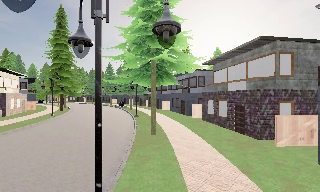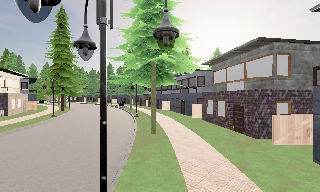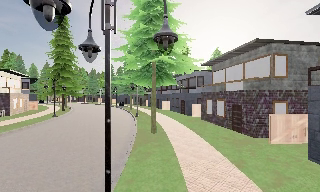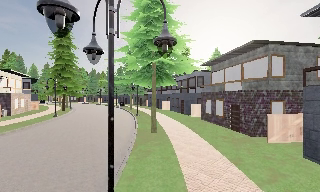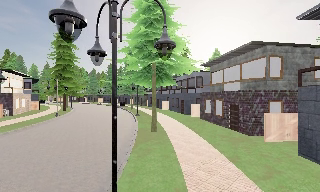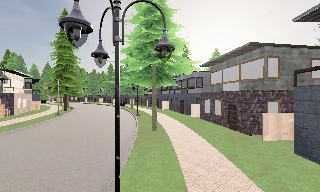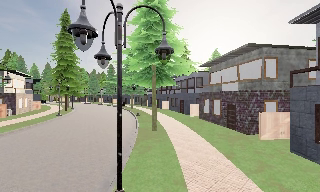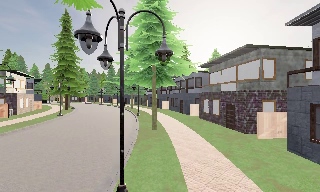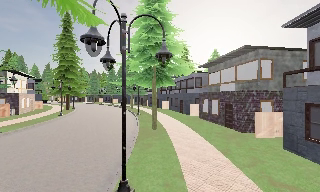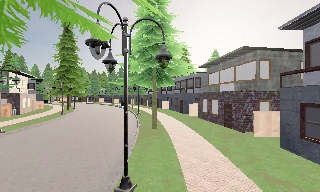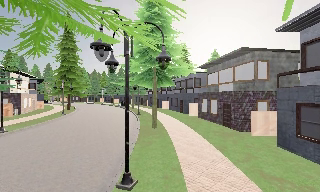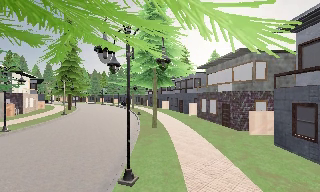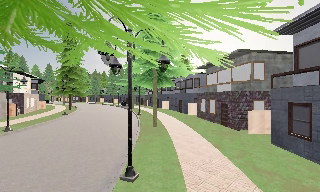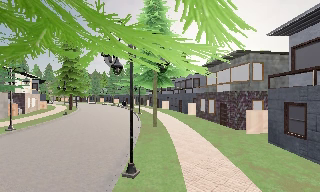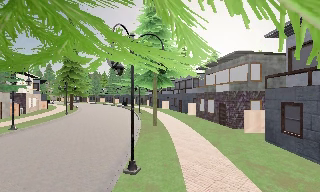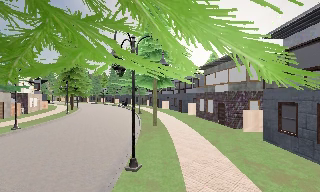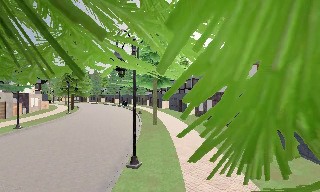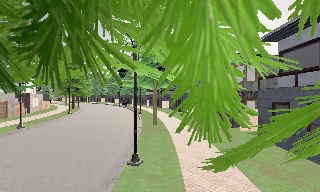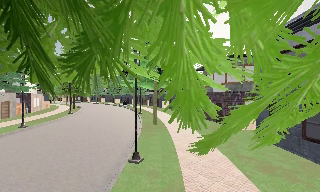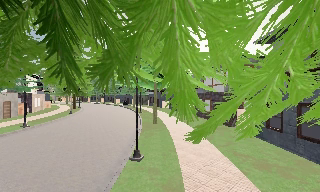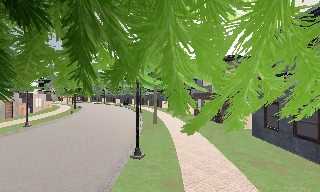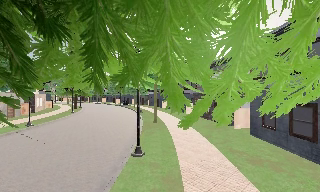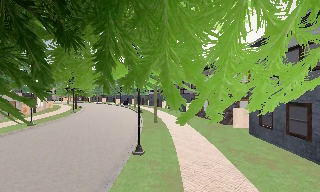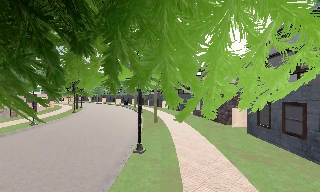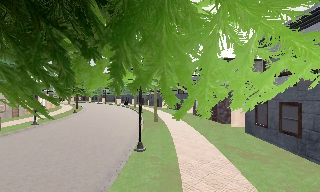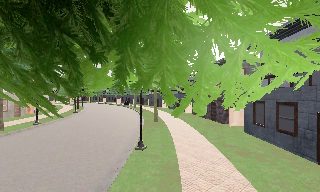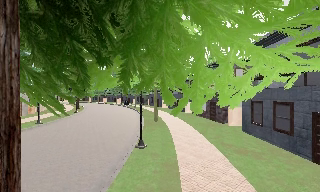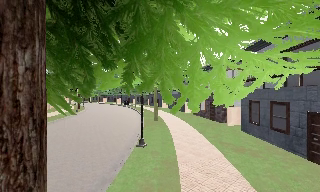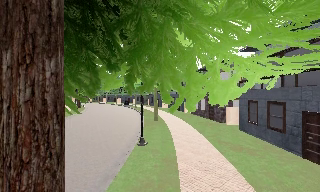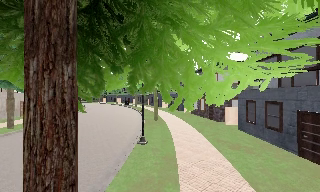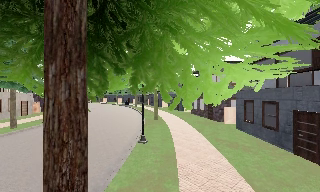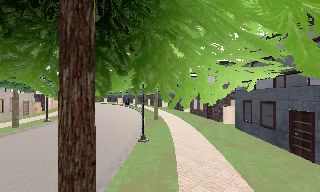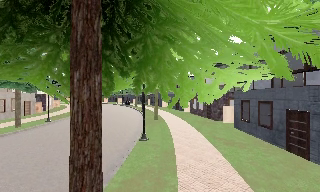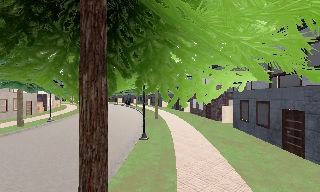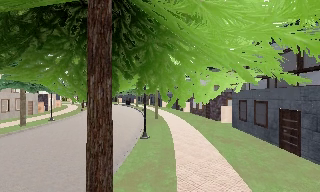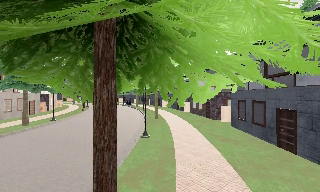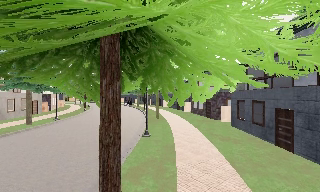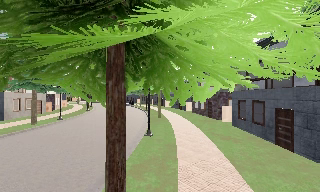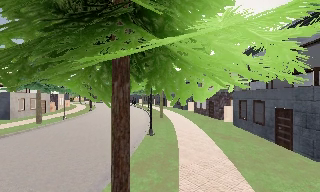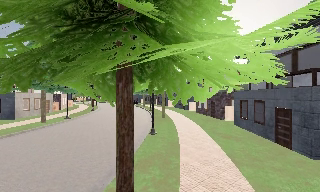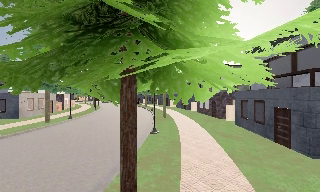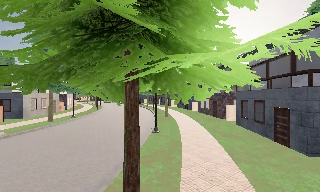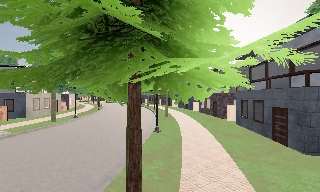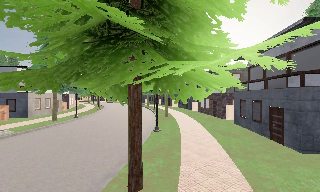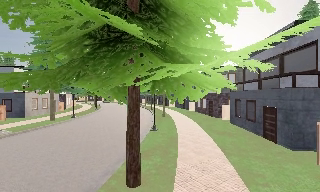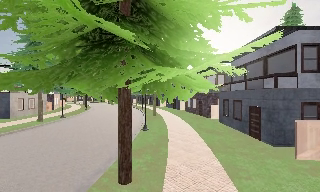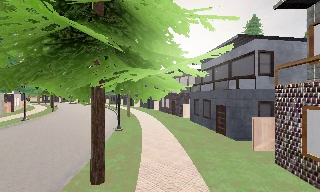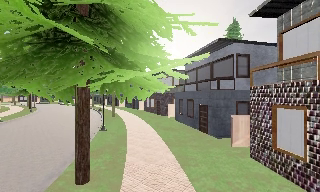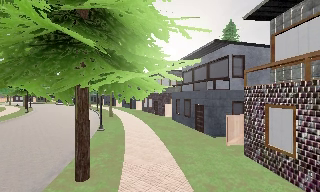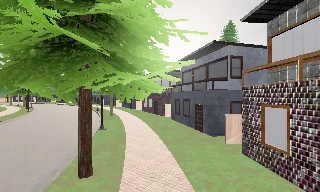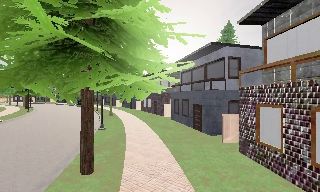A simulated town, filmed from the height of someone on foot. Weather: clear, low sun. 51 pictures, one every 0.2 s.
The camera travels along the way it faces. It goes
backward.
0.0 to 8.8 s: The camera travels backward, about 9 m, so what stands in front gets smaller.
8.8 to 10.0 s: The scene slides to the left, as the camera pans about 20 degrees to its right. It travels backward, about 1 m, so what stands in front gets smaller.
The film runs backward here.
